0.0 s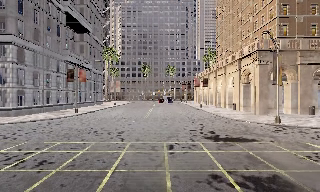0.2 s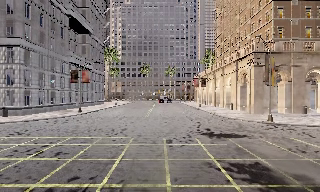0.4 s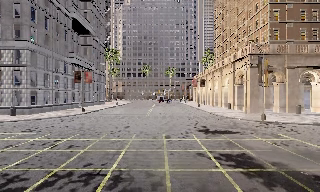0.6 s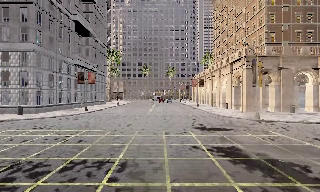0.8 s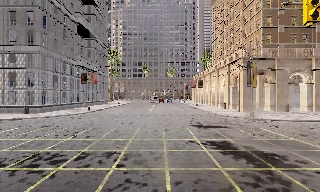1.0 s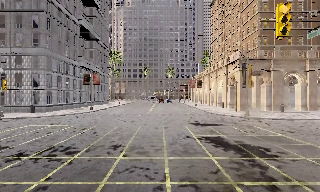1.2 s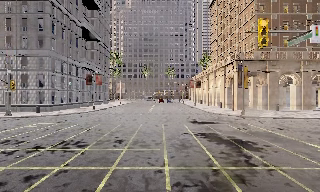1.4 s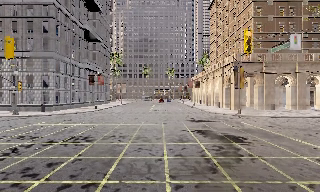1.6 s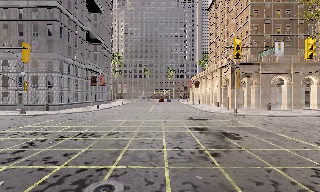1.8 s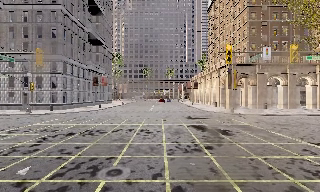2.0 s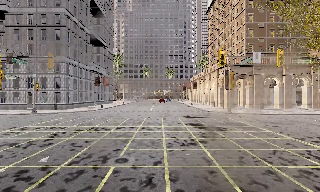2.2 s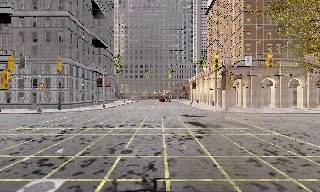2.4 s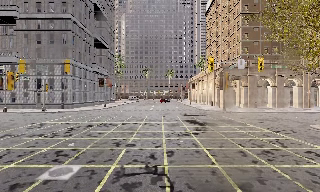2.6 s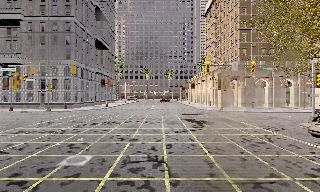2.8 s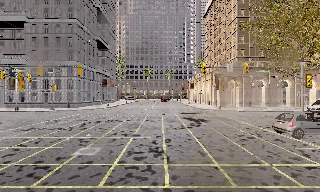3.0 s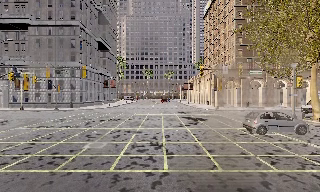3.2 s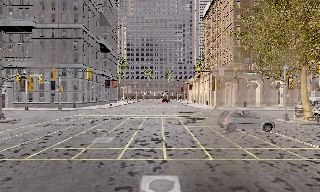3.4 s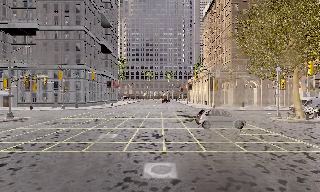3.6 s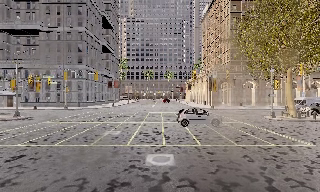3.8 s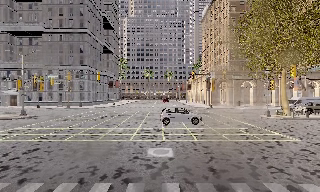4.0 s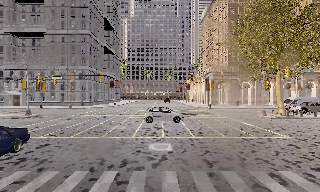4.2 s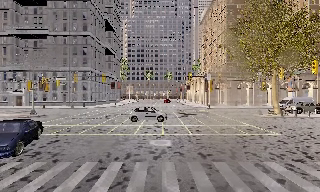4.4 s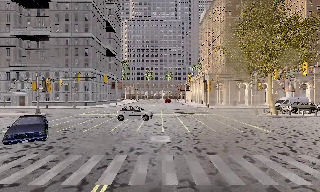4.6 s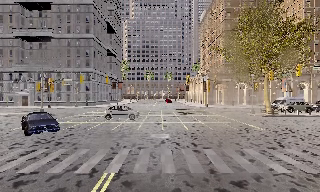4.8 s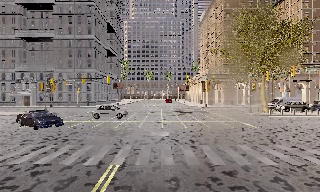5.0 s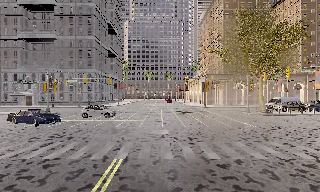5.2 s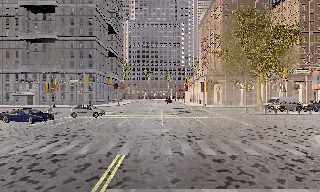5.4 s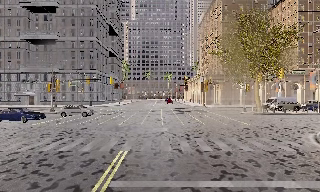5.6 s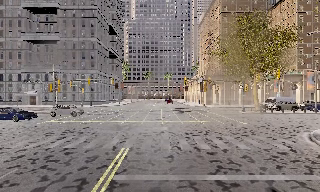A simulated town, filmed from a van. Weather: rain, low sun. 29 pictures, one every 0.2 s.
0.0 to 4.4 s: The camera travels backward, about 20 m, so what stands in front gets smaller.
4.4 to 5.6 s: The camera travels backward, about 3.5 m, so what stands in front gets smaller. It loses speed.
The film runs backward here.
